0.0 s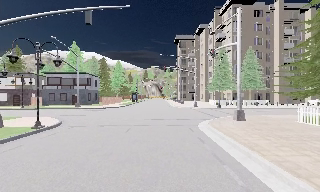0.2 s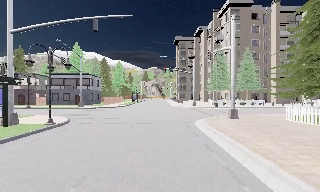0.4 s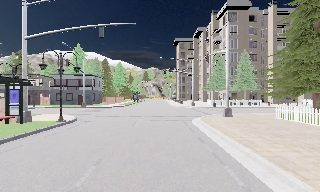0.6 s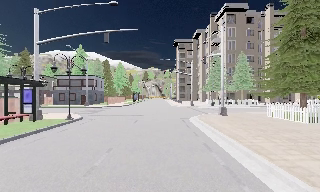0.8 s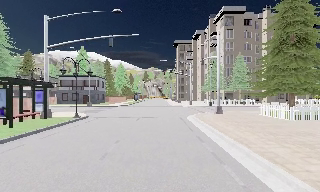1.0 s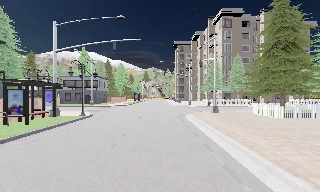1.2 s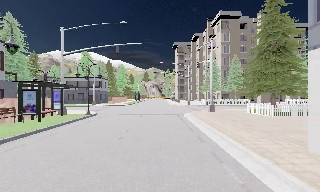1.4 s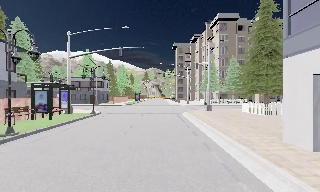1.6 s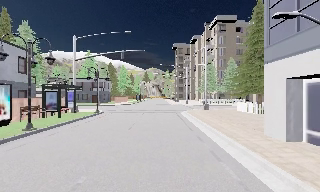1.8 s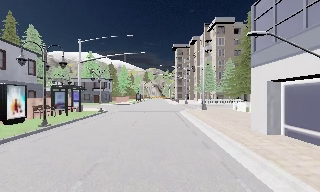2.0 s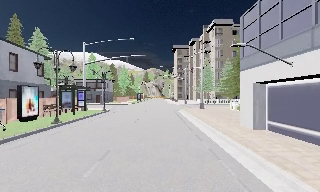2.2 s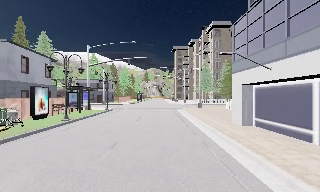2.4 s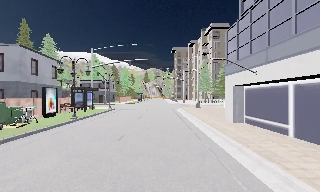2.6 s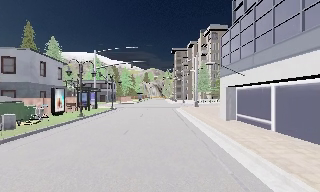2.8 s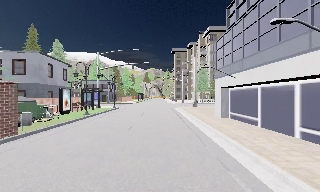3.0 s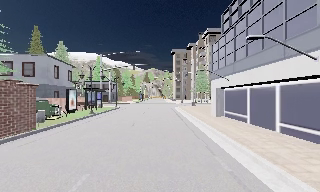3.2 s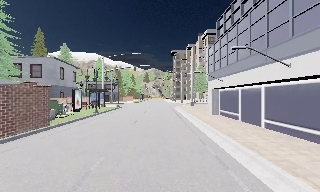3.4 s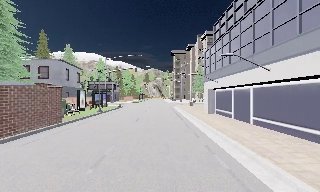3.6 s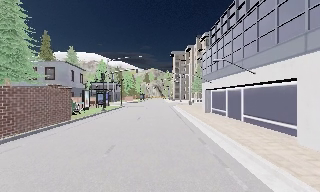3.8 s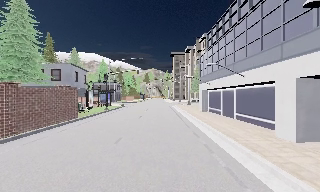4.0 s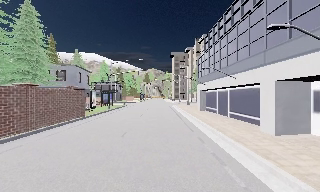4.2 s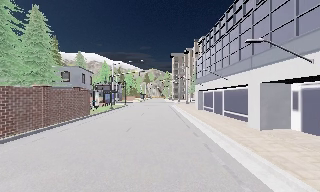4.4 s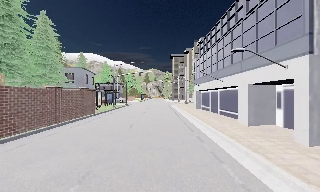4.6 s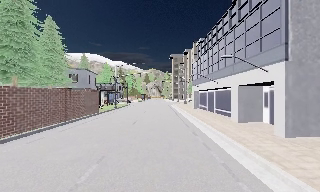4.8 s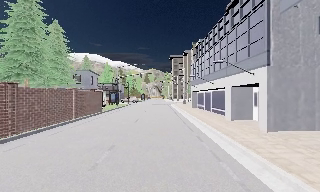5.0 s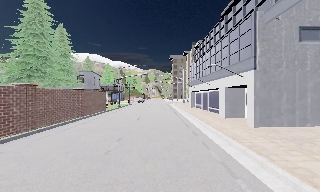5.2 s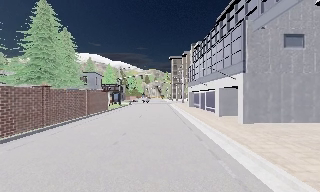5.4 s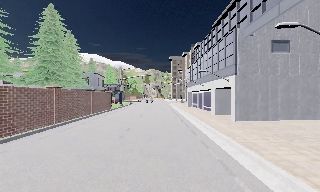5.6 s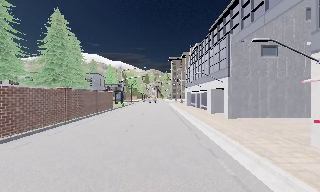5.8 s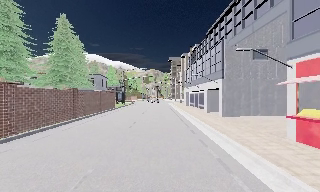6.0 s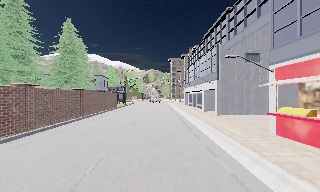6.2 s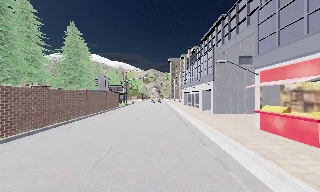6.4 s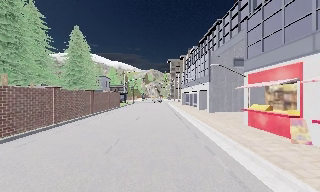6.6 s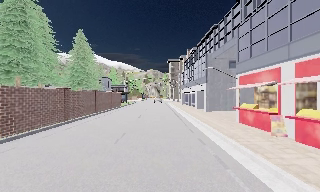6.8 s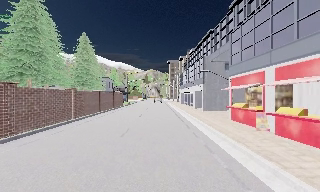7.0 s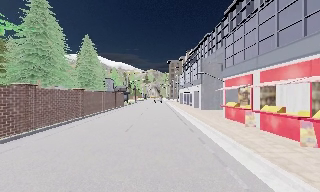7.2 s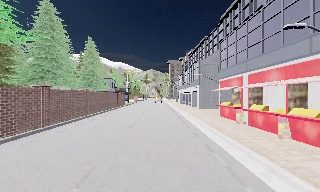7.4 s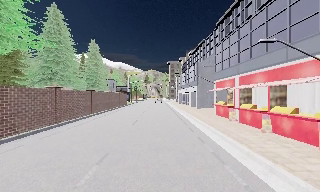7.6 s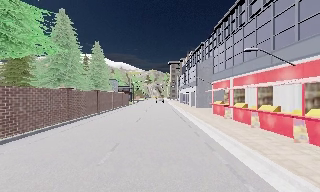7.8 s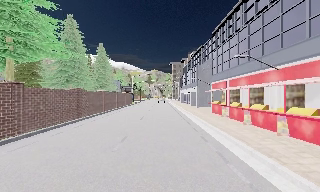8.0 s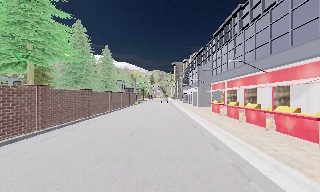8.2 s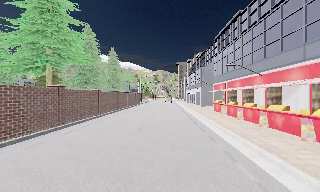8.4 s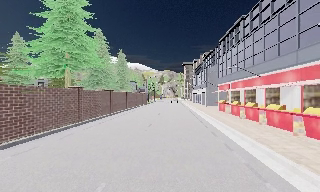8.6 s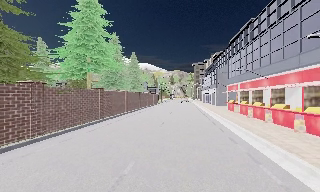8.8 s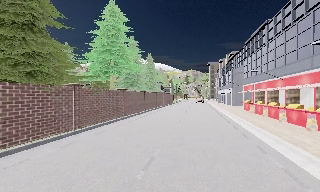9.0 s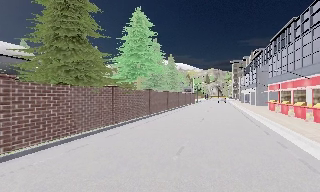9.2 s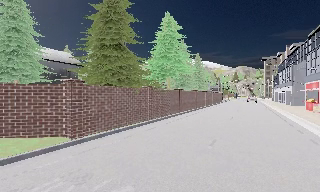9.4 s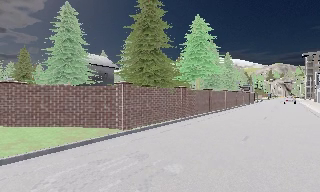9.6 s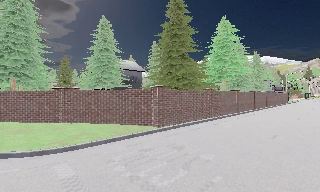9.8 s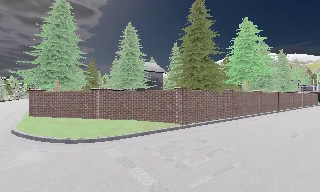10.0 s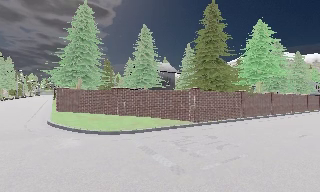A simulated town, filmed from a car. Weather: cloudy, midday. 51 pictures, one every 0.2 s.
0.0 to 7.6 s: The camera travels backward, about 40 m, so what stands in front gets smaller.
7.6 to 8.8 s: The camera swings to its left by about 15 degrees, and the scene slides to the right. It travels backward, about 6 m, so what stands in front gets smaller.
8.8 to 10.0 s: The camera pans to its left, which is counterclockwise from overhead, by about 45 degrees. It travels backward and to its left, about 7 m.
The film runs backward here.
